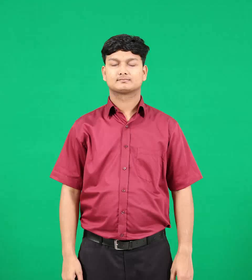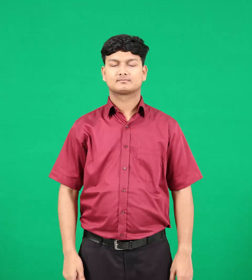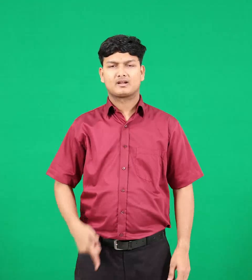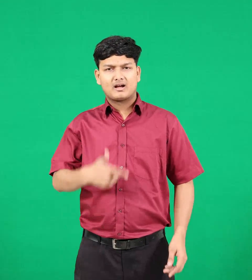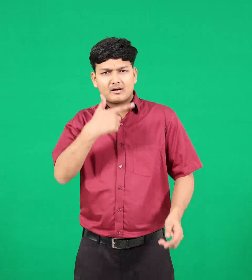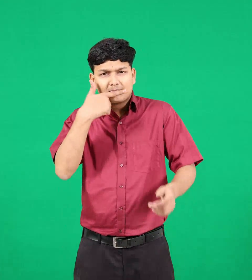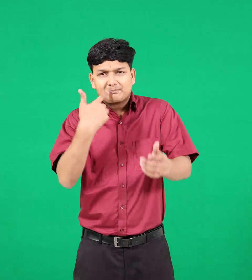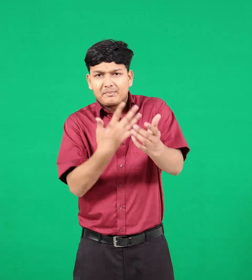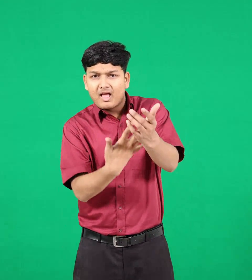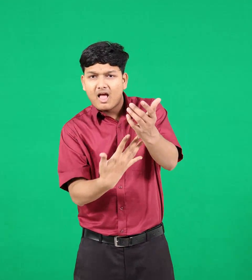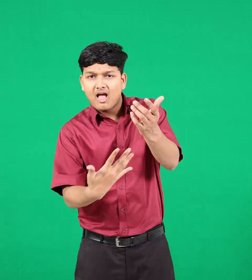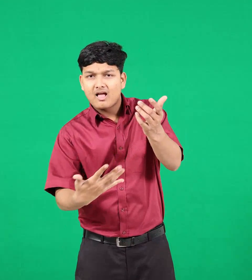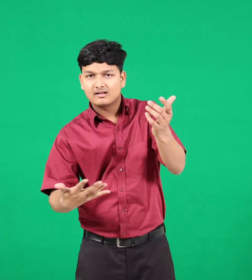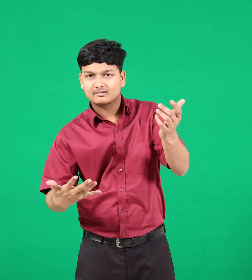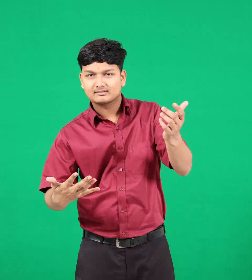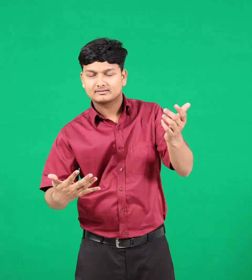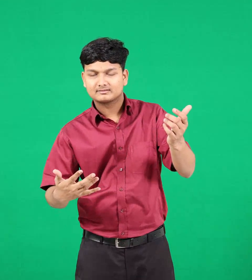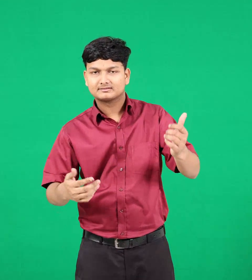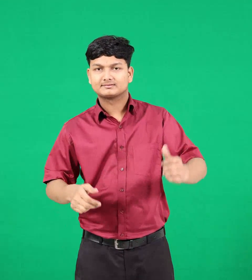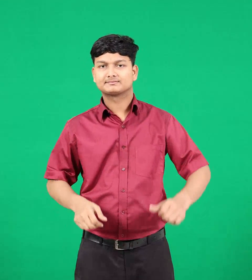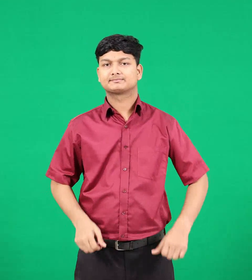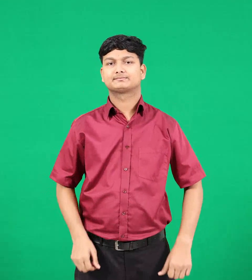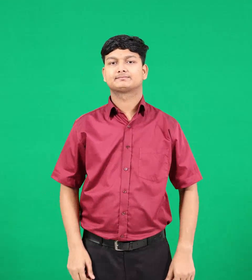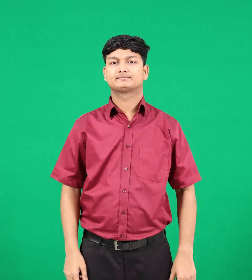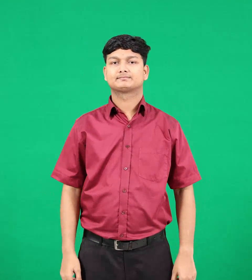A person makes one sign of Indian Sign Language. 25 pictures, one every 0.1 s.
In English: bleeding
